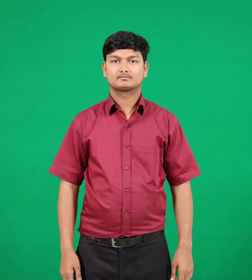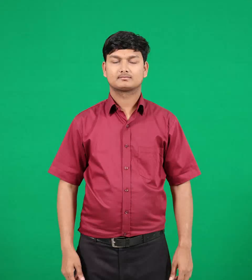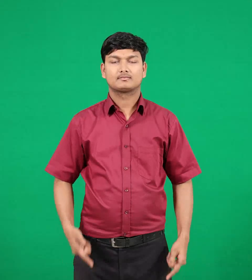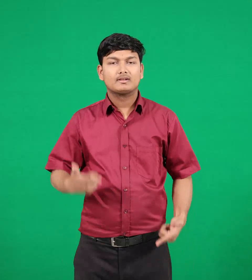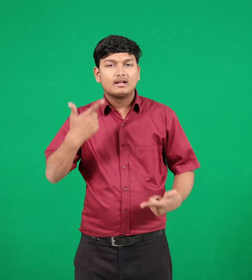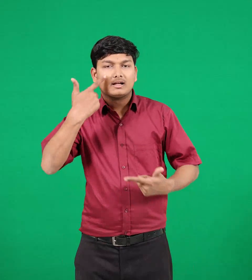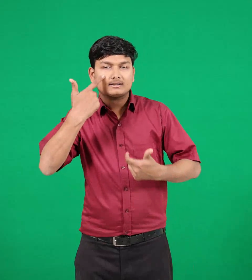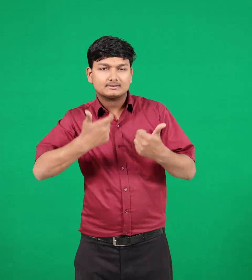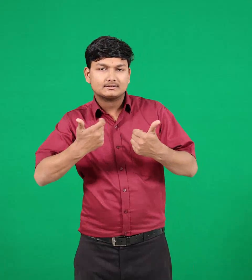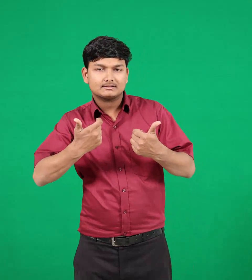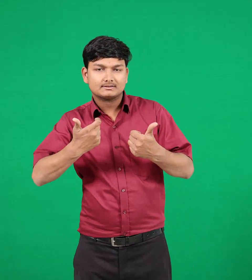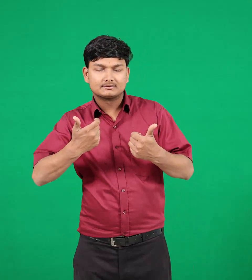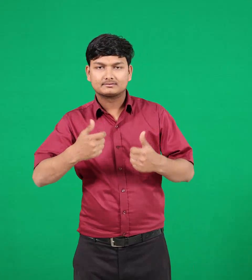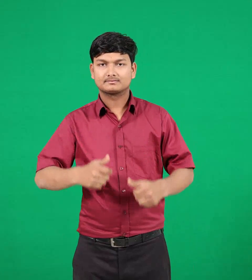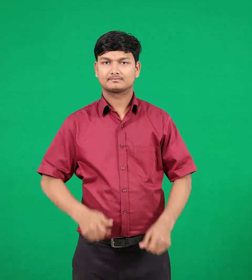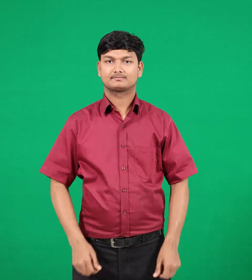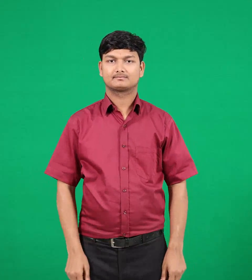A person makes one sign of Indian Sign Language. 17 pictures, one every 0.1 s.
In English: test
